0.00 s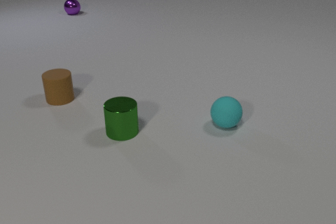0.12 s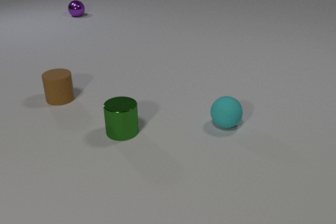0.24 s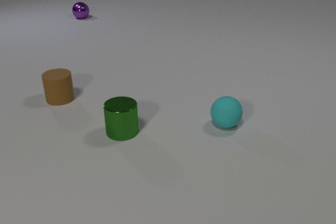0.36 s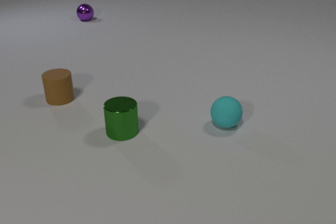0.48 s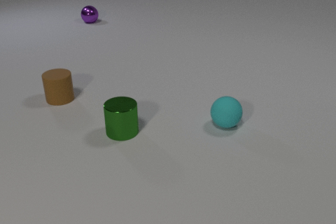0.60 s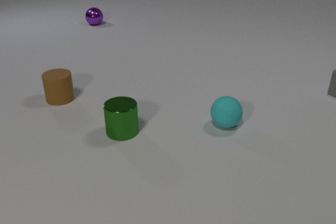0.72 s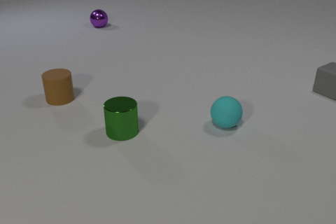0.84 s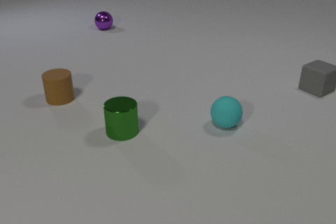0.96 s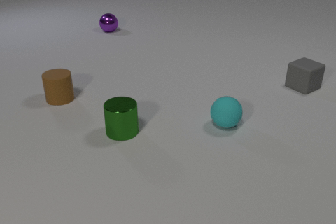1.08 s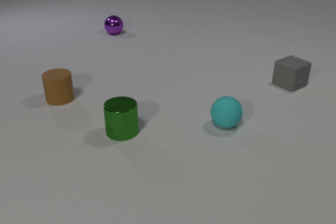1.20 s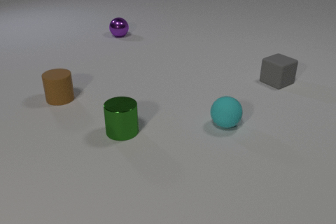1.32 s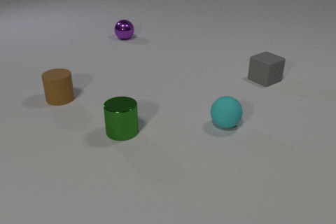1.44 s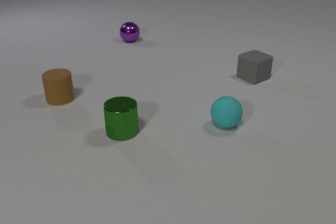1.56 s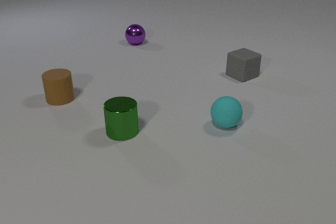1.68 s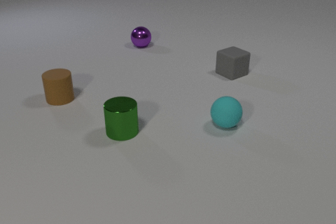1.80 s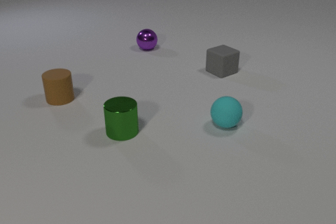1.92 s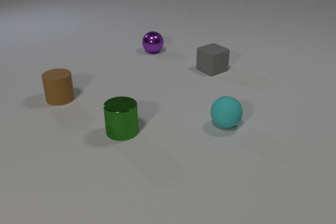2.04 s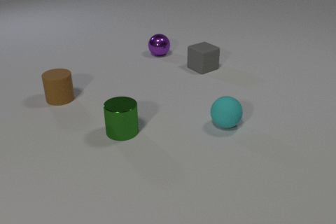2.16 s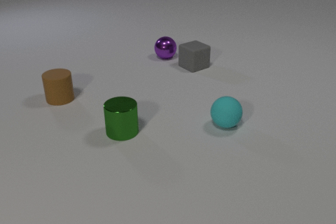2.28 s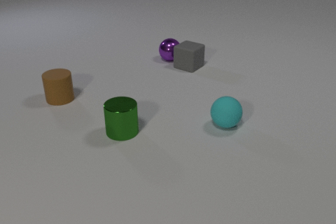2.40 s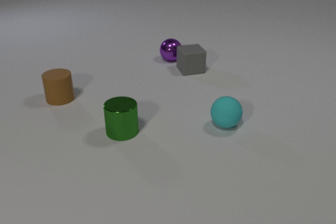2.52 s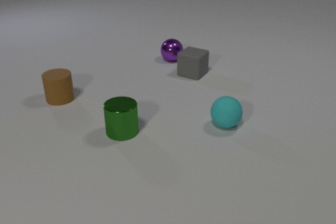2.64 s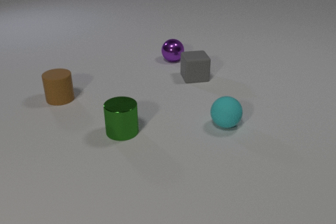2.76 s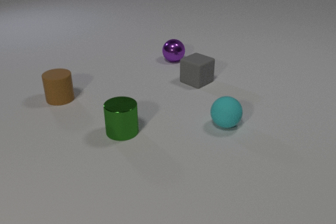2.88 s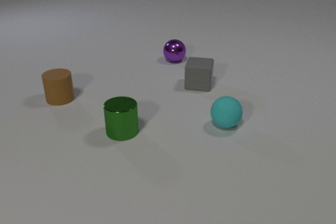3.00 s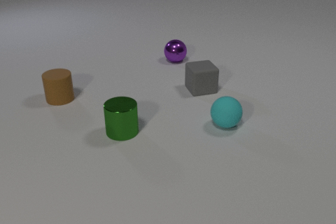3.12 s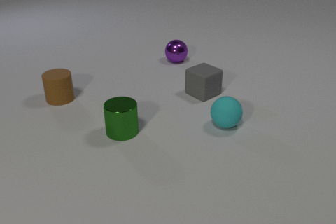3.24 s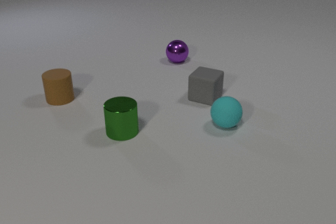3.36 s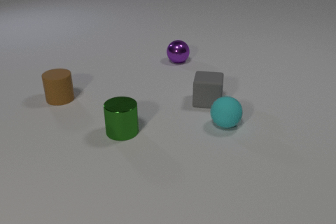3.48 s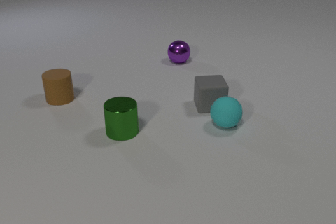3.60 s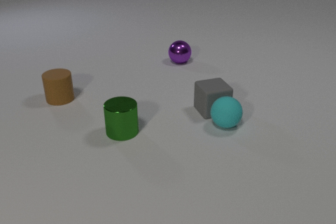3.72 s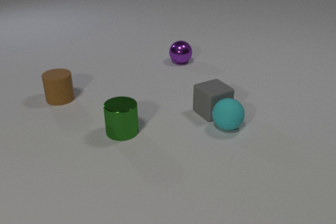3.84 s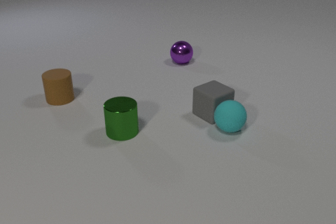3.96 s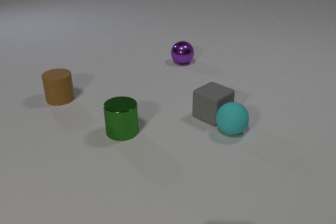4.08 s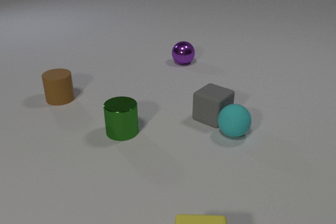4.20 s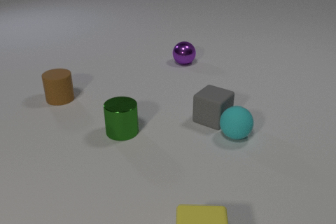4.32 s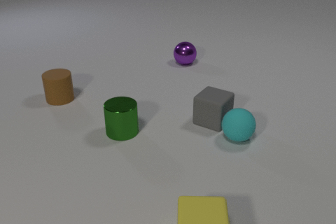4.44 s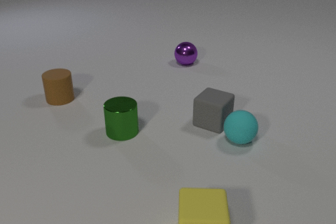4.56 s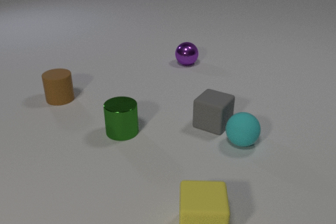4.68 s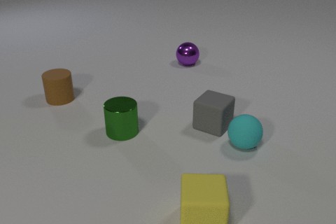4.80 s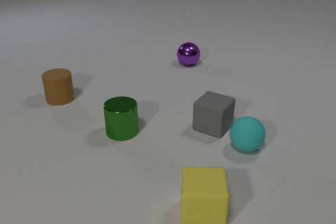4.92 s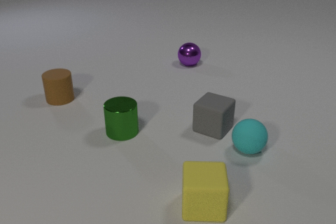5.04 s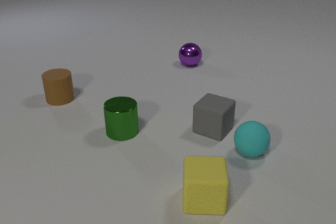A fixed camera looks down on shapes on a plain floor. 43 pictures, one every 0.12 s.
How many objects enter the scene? 2.
Are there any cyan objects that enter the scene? no.
How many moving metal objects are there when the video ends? 1.
0.00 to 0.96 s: The gray rubber cube comes in at the right edge, slides to the left. The purple metal sphere rolls toward the camera and to the right.
0.96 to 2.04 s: The gray rubber cube slides to the left. The purple metal sphere rolls toward the camera and to the right.
2.04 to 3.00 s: The gray rubber cube slides toward the camera. The purple metal sphere rolls toward the camera and to the right. The gray rubber cube and the purple metal sphere collide.
3.00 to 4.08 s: The gray rubber cube slides toward the camera. The purple metal sphere rolls to the right and toward the camera. The cyan rubber sphere rolls toward the camera and to the right. The yellow rubber cube comes in at the bottom edge. The gray rubber cube and the cyan rubber sphere collide.
4.08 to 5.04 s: The gray rubber cube slides toward the camera. The purple metal sphere rolls to the right. The cyan rubber sphere rolls toward the camera and to the right. The yellow rubber cube slides away from the camera.
